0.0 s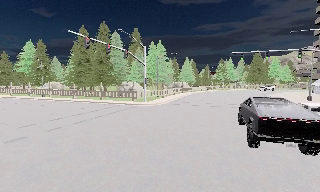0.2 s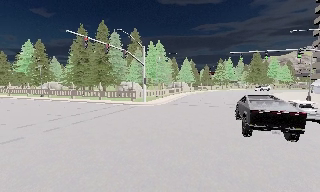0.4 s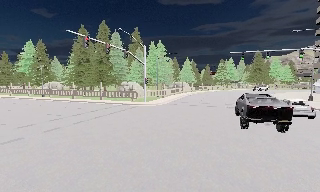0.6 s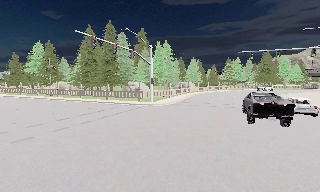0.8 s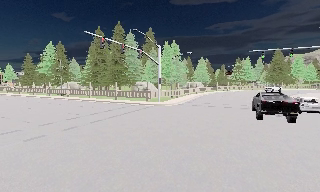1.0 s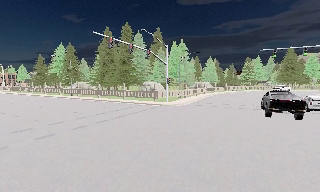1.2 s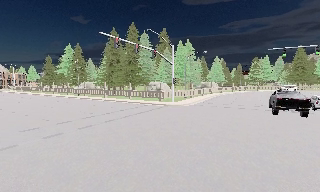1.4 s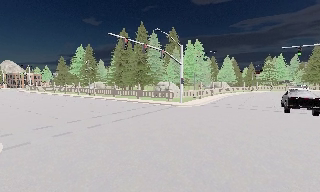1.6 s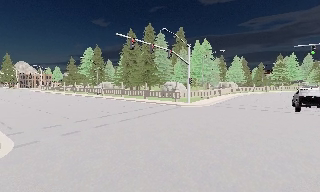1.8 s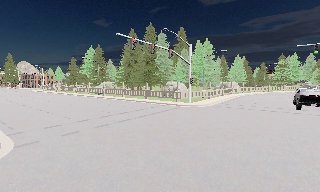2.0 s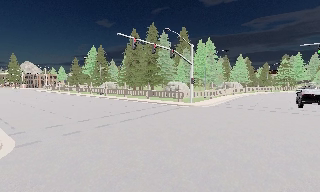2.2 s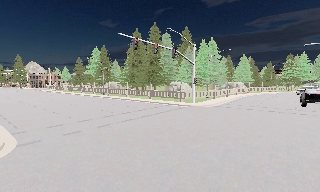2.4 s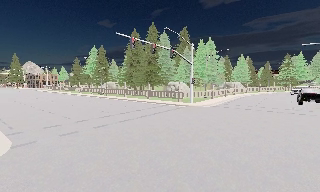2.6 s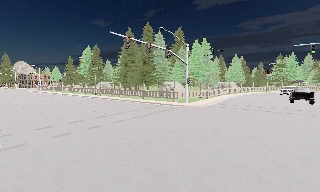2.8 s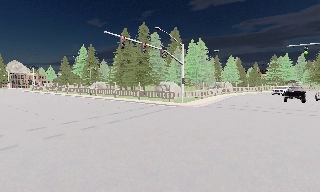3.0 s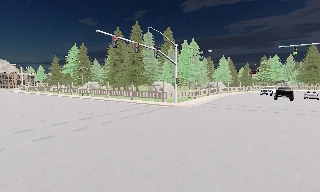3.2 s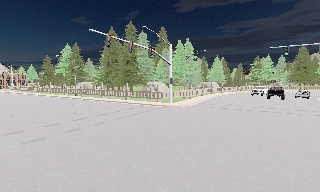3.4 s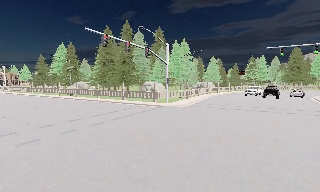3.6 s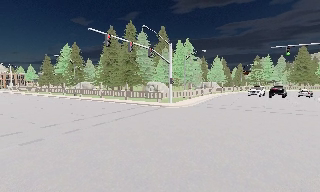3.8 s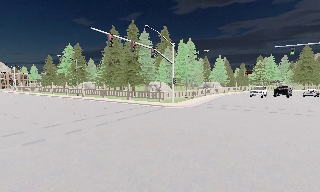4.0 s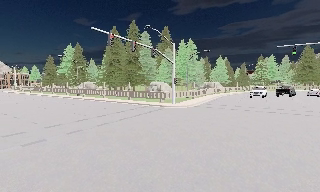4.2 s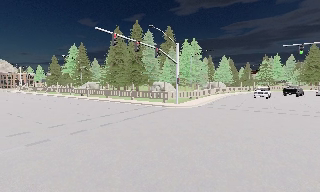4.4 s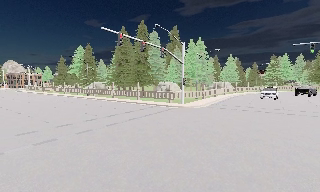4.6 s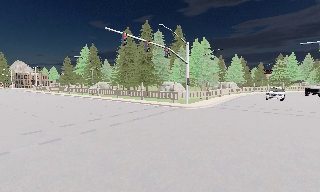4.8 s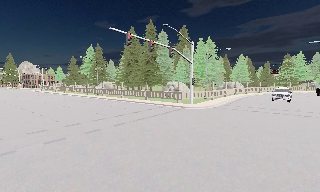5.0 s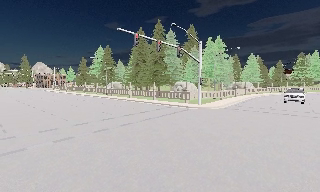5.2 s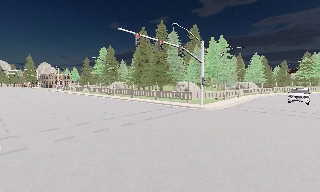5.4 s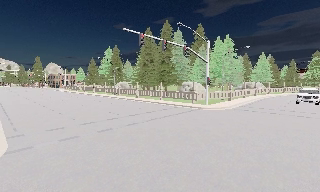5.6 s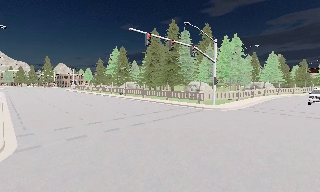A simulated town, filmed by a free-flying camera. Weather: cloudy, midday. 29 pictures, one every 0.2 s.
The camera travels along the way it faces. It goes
forward.
0.0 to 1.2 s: The camera travels forward, about 0.5 m, so what stands in front looms larger.
1.2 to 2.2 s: The camera shifts only a little, or ends up much as it began.
2.2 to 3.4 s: The camera travels forward, about 0.5 m, so what stands in front looms larger.
3.4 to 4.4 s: The camera shifts only a little, or ends up much as it began.
4.4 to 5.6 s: The camera swings to its left by about 10 degrees, and the scene slides to the right.
The film runs forward here.
